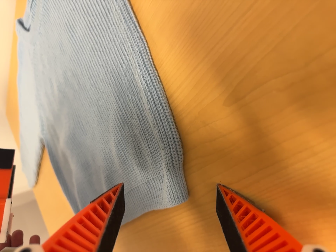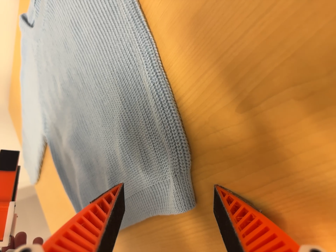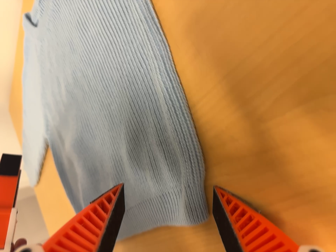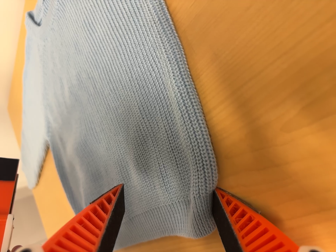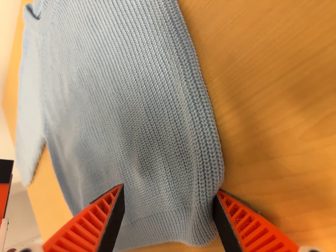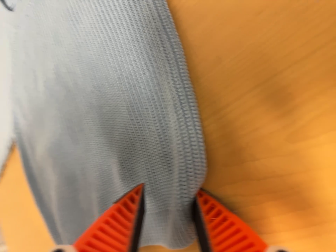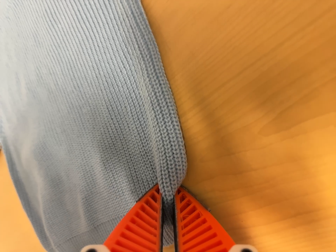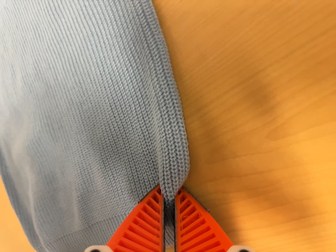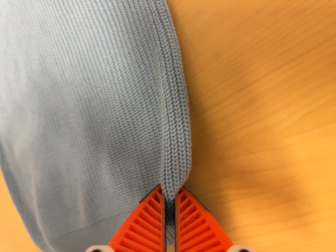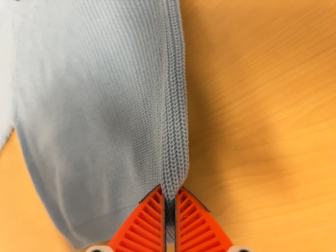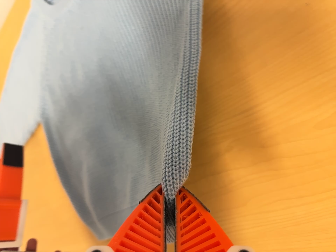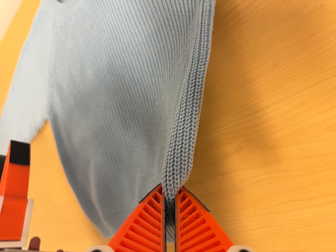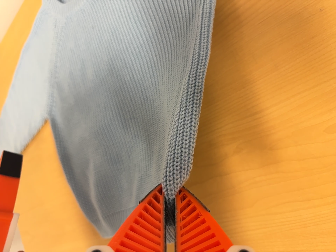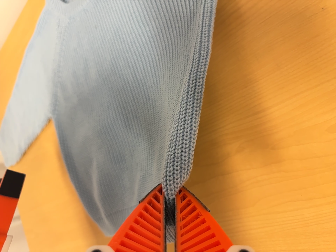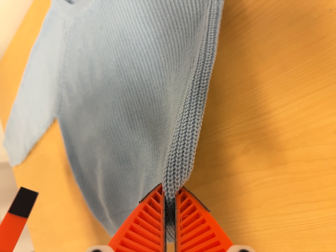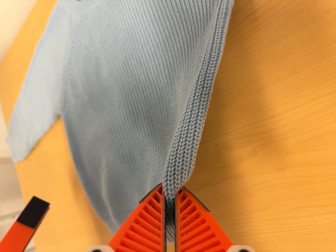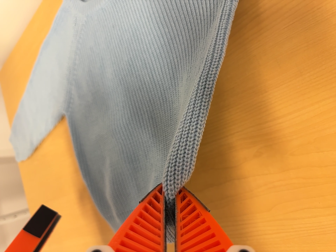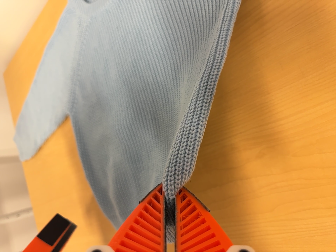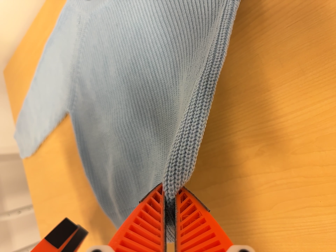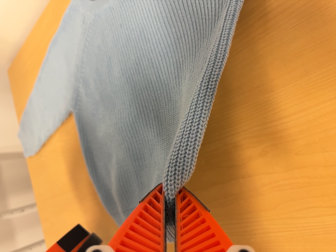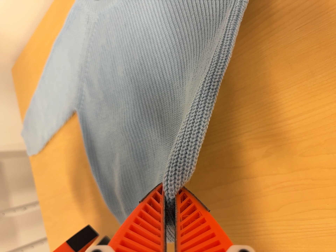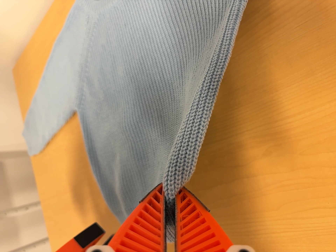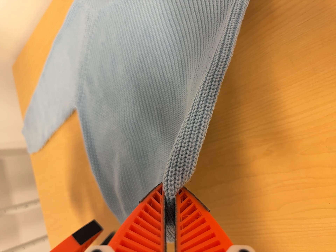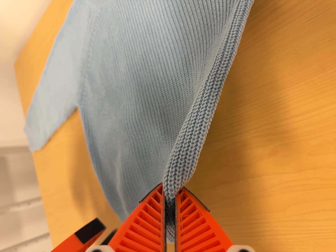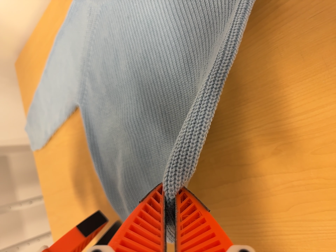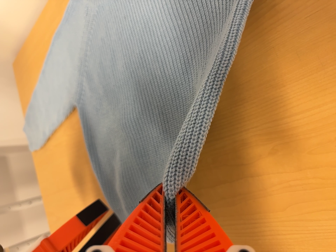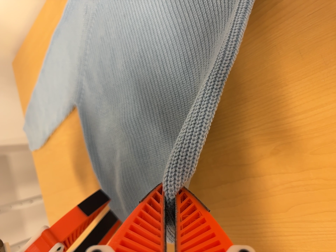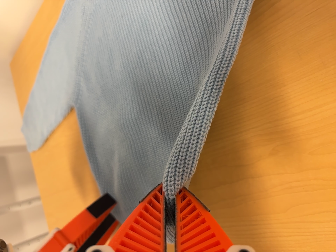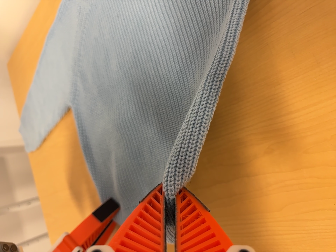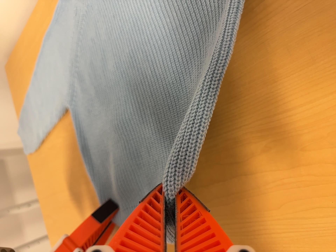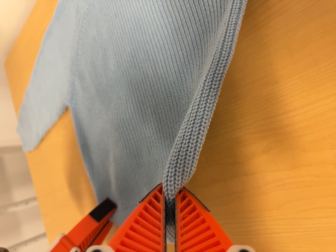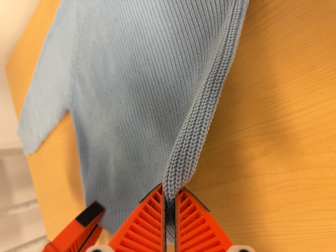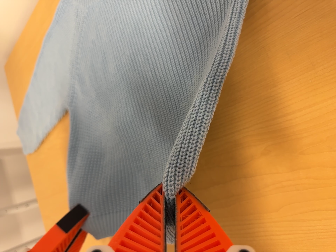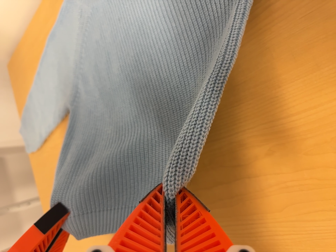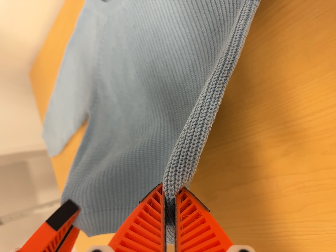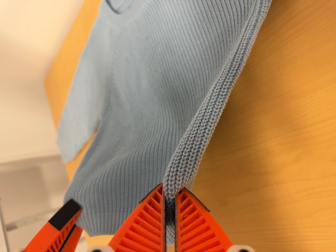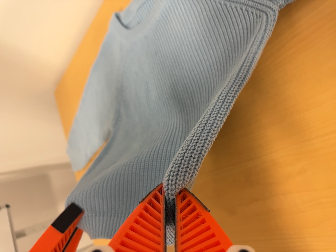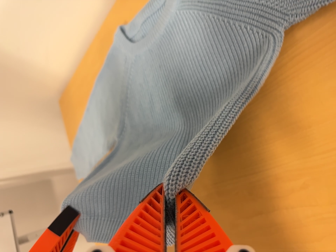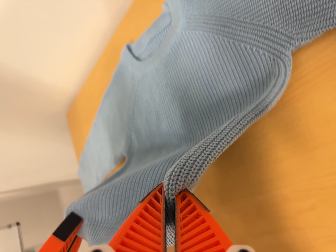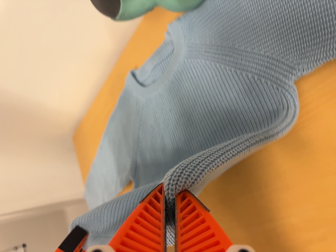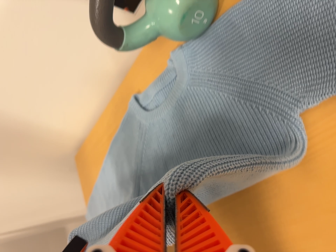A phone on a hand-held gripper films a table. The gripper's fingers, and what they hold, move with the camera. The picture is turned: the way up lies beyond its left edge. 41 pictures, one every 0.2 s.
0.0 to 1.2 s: The camera travels forward, about 6 cm, so what stands in front looms larger.
1.2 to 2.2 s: The camera travels to its left and backward, about 10 cm, so close, fixed things drift to the right.
2.2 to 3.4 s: The camera shifts only a little, or ends up much as it began.
3.4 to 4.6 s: The camera keeps its place and its aim.
4.6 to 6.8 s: The camera shifts only a little, or ends up much as it began.
6.8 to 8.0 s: The camera travels toward the top of its view, about 9 cm, so close, fixed things drift downward. Its aim tips toward the top of its view by about 10 degrees, and the scene shifts downward.
The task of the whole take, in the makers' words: fold up.
The film runs forward here.
